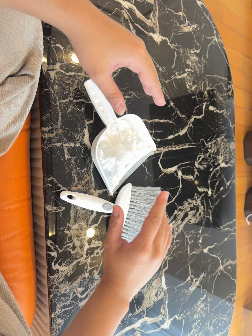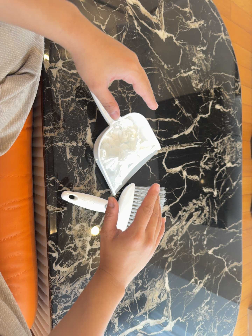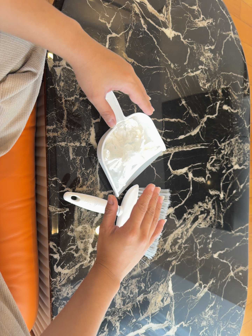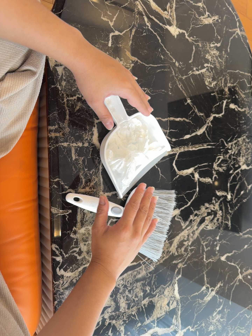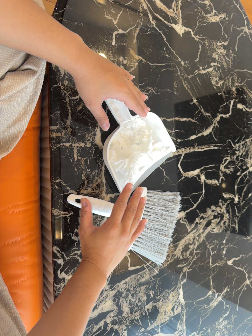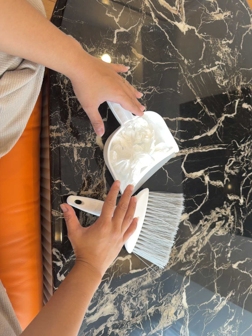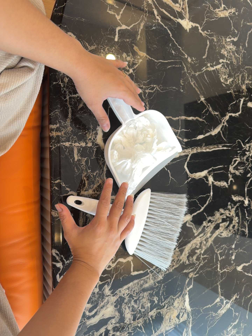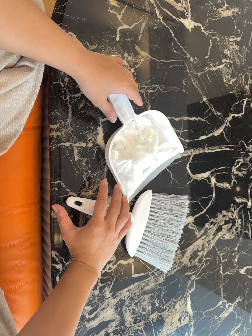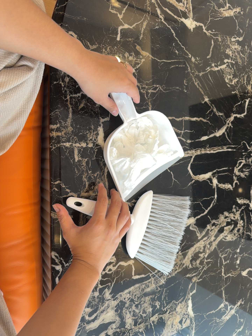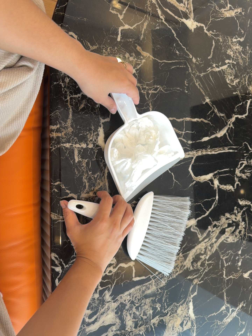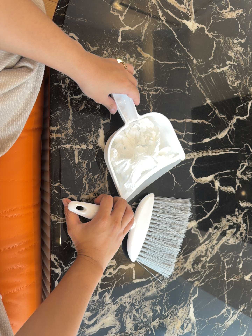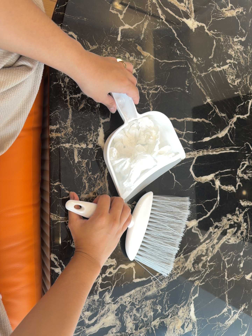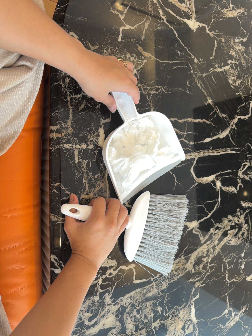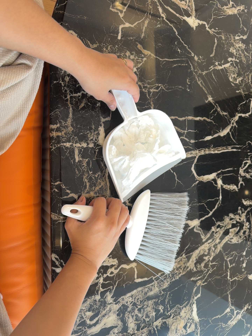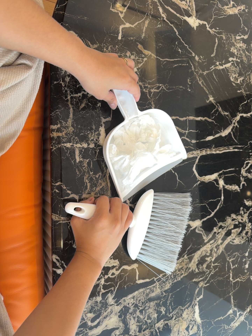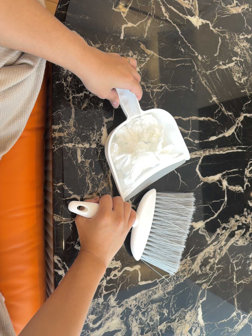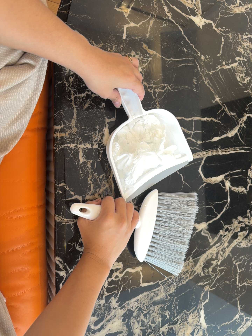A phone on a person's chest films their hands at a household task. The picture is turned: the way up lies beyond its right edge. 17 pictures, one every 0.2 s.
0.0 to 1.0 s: The camera travels forward, about 6 cm, so what stands in front looms larger.
1.0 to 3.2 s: The camera shifts only a little, or ends up much as it began.
The film runs backward here.
